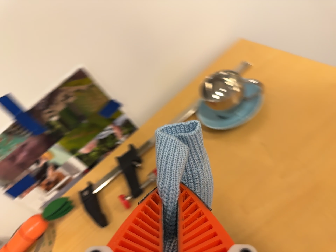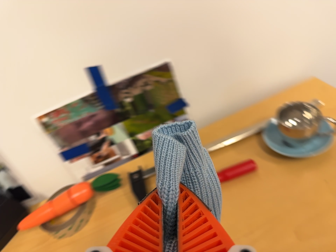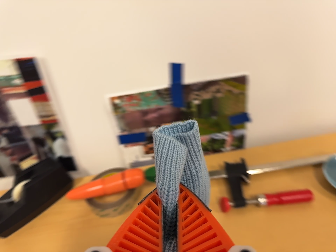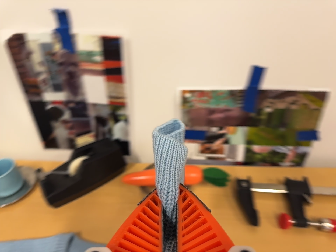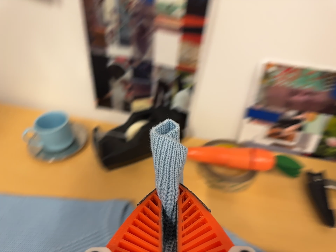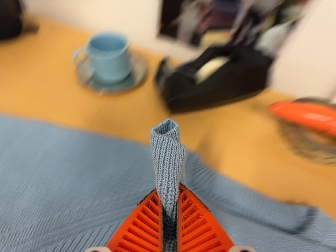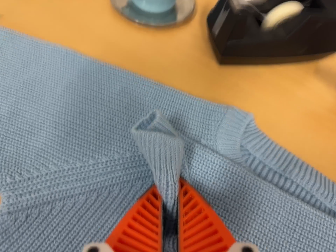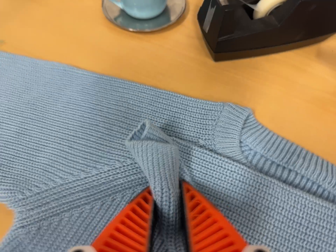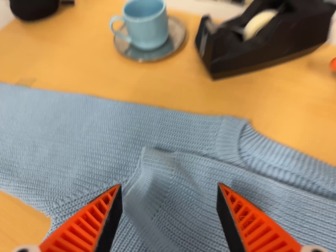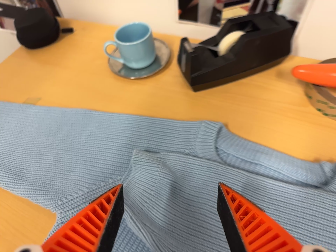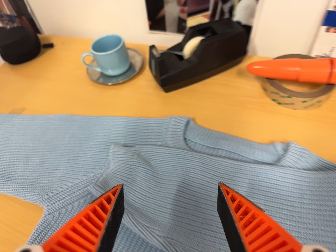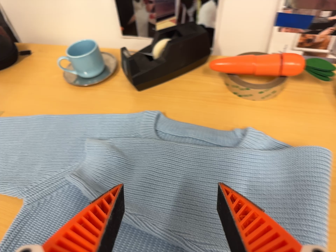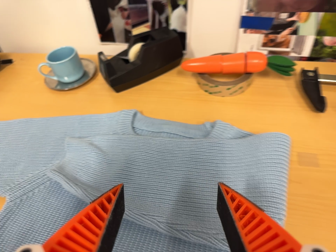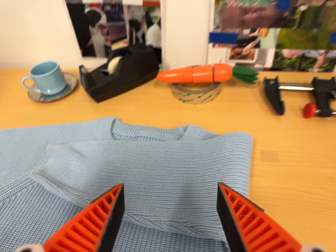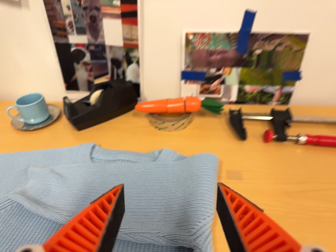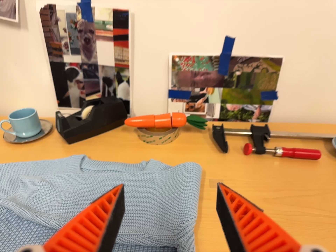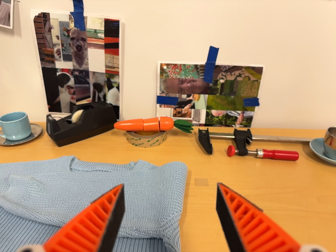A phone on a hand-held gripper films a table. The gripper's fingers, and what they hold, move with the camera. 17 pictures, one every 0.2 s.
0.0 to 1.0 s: The camera pans to its left by about 20 degrees. It travels to its left, about 50 cm, so close, fixed things drift to the right. Its aim tips toward the bottom of its view by about 15 degrees, and the scene shifts upward. It rolls about its line of sight by about 60 degrees, and the scene rotates clockwise.
1.0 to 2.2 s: The camera travels backward, toward the bottom of its view and to its right, about 14 cm, so what stands in front gets smaller. It rolls about its line of sight by about 10 degrees, and the scene rotates counterclockwise.
2.2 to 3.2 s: The scene slides to the left, as the camera pans about 15 degrees to its right. It travels backward and toward the bottom of its view, about 22 cm, so what stands in front gets smaller. Its aim tips toward the top of its view by about 25 degrees.
The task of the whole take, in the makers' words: right arm across.
The film runs forward here.
